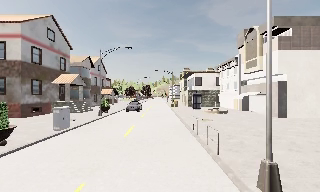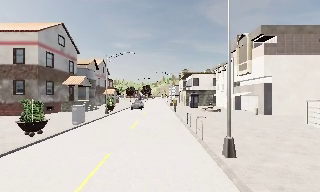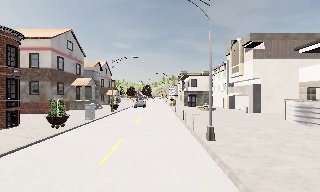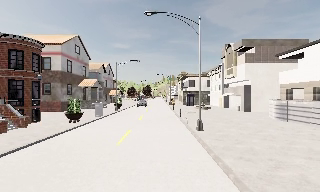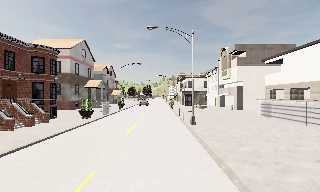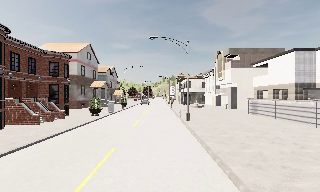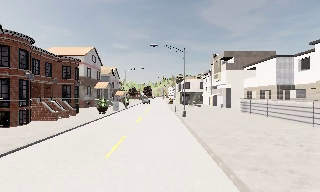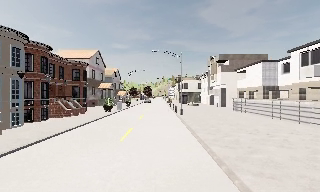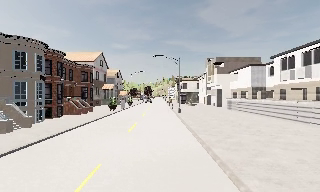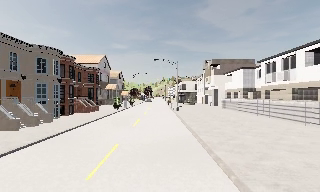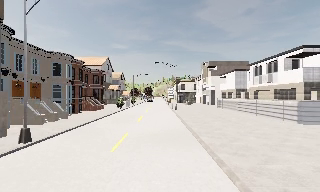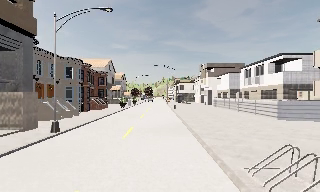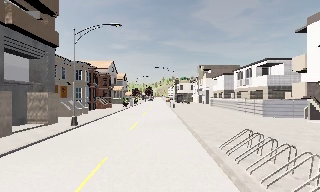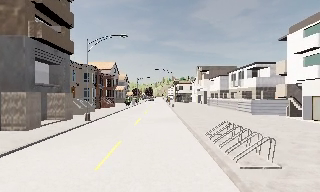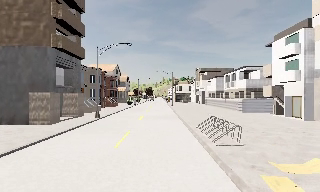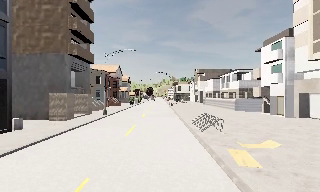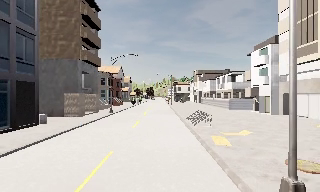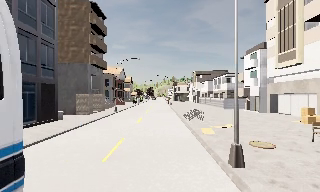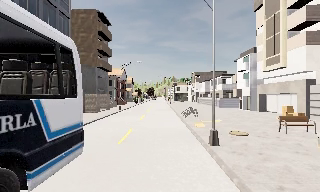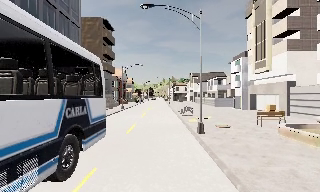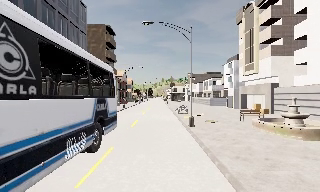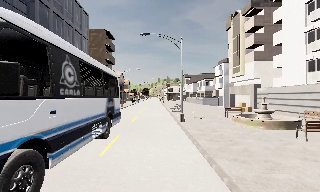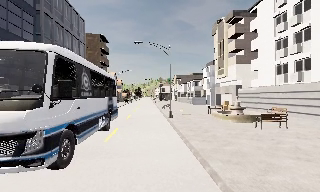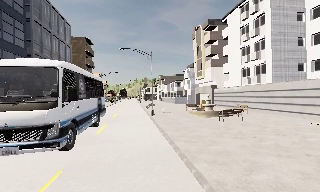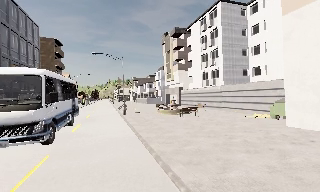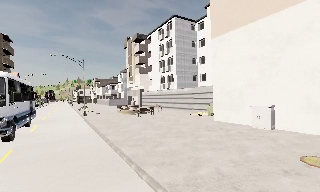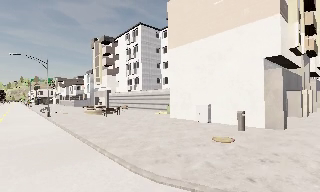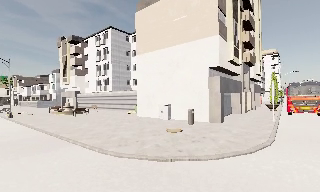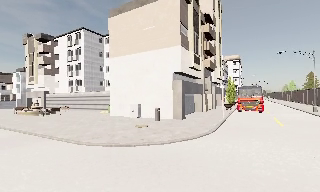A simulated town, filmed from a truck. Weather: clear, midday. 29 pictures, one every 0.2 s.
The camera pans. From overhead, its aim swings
clockwise.
The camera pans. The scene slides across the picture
to the left.
0.0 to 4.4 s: The camera travels backward, about 50 m, so what stands in front gets smaller.
4.4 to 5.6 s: The camera pans to its right, which is clockwise from overhead, by about 55 degrees. It travels backward, about 13 m.
The film runs backward here.
